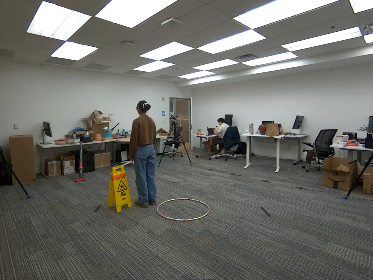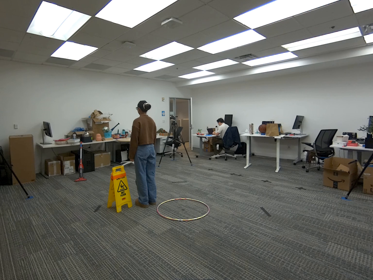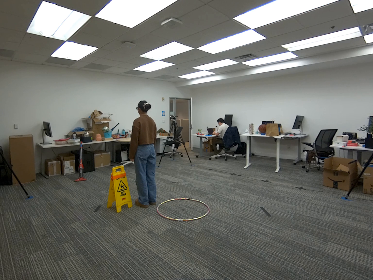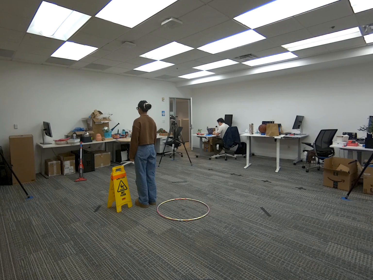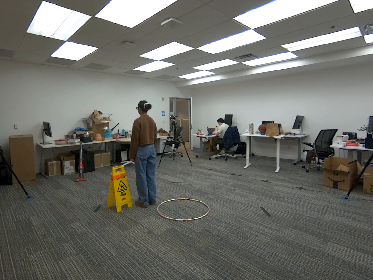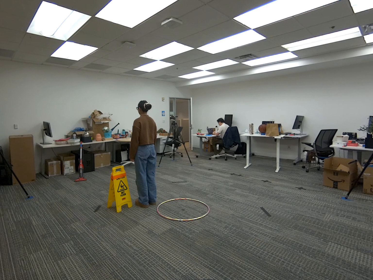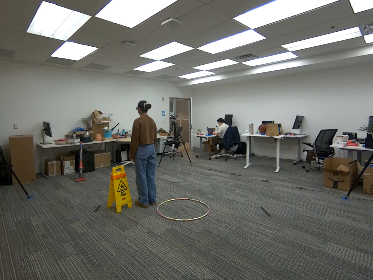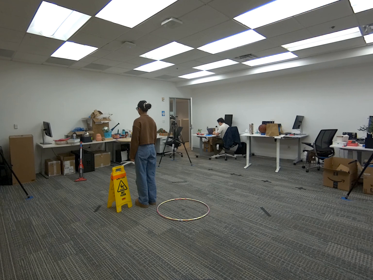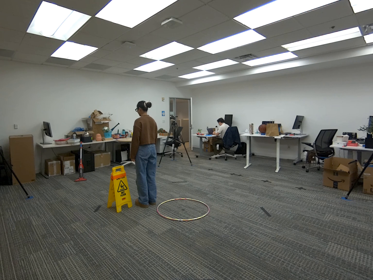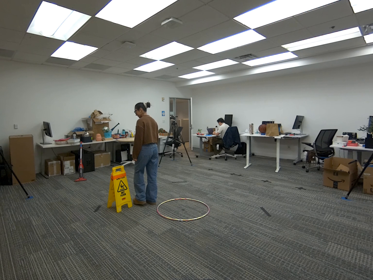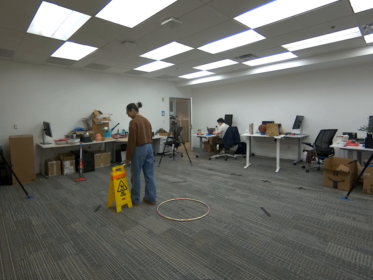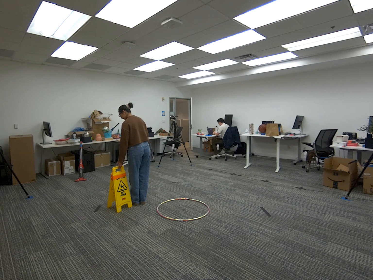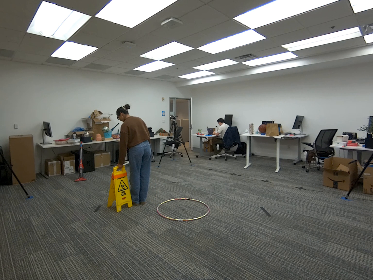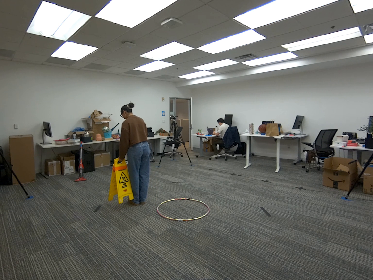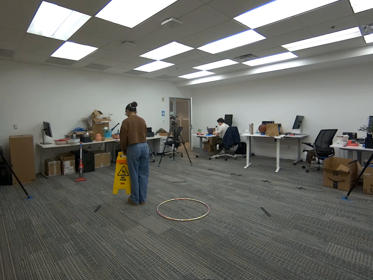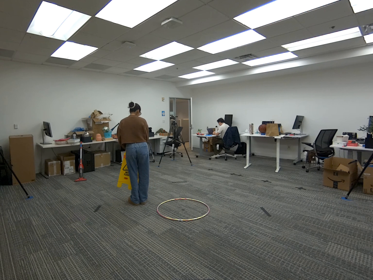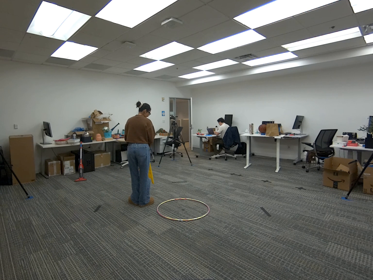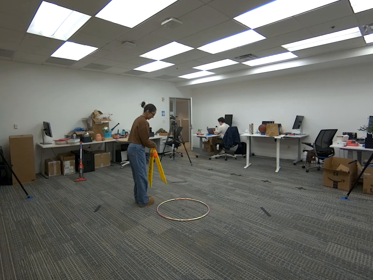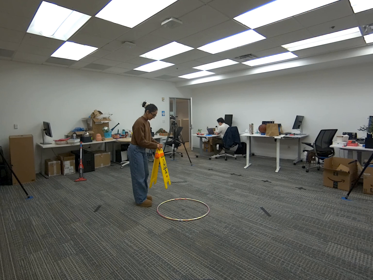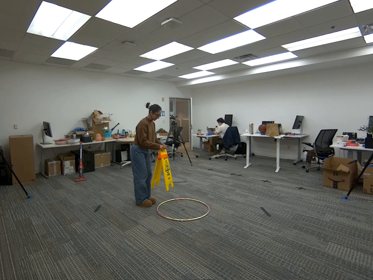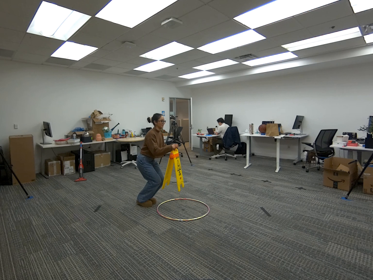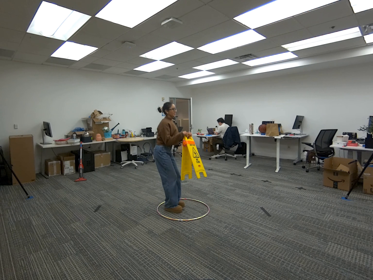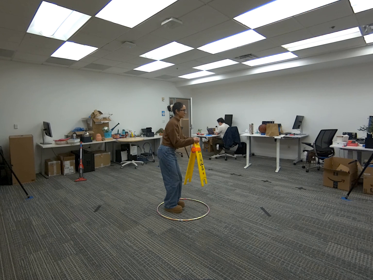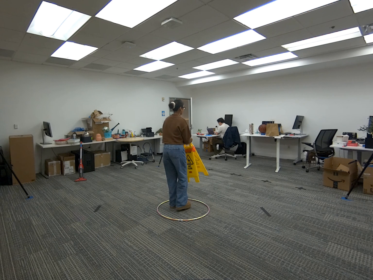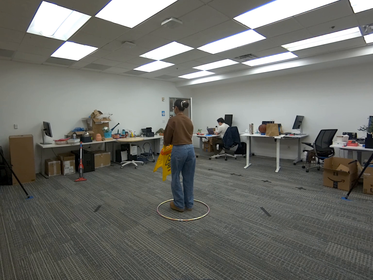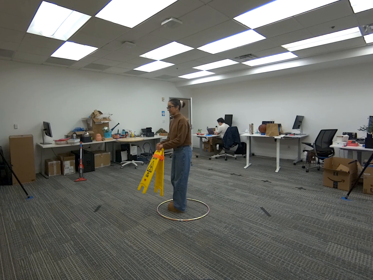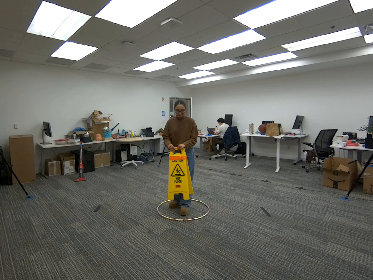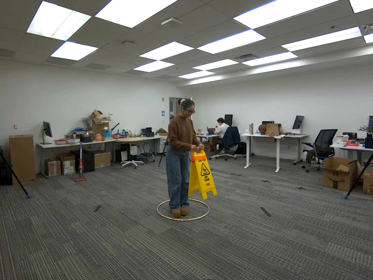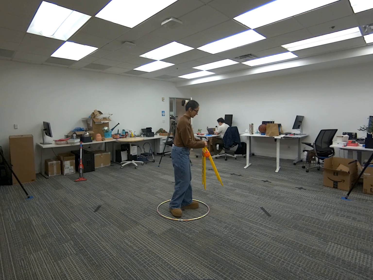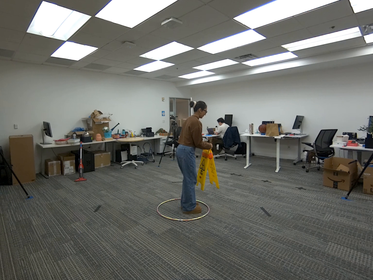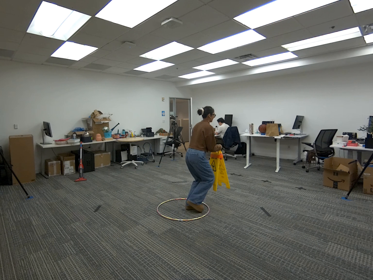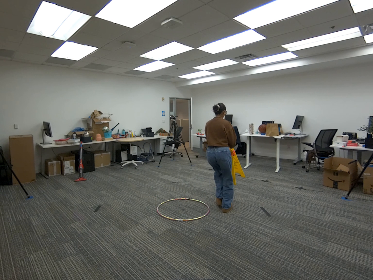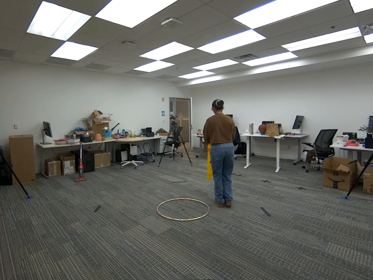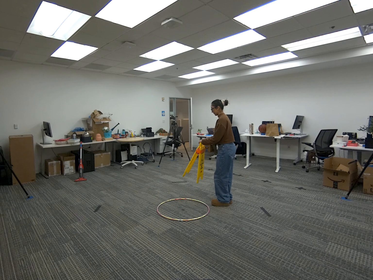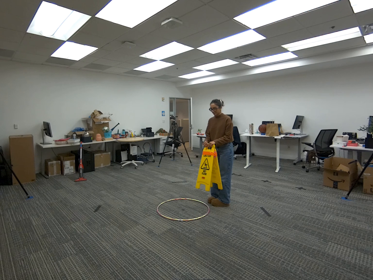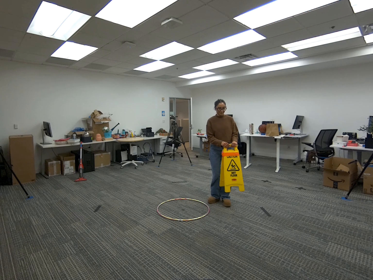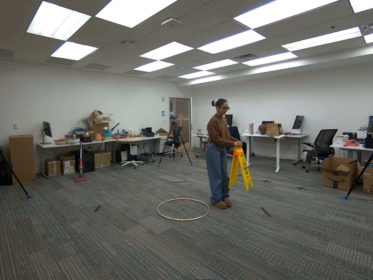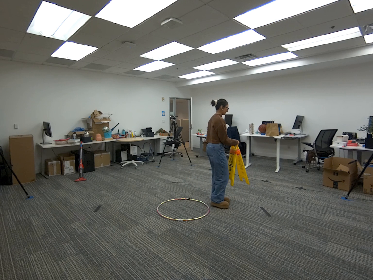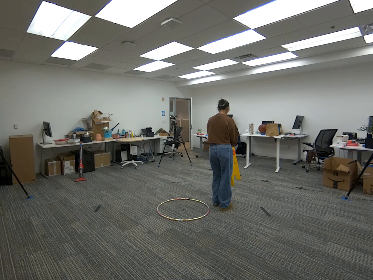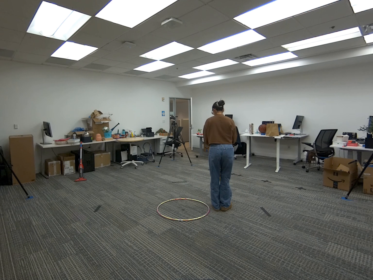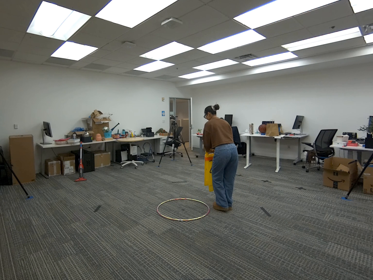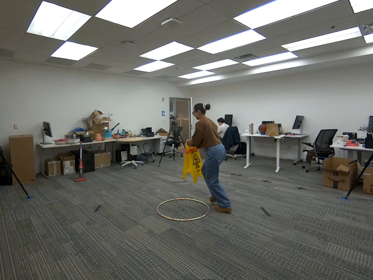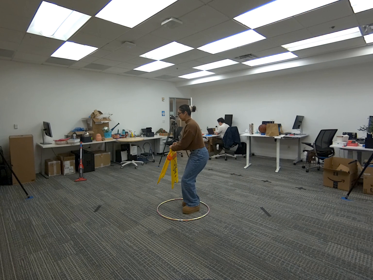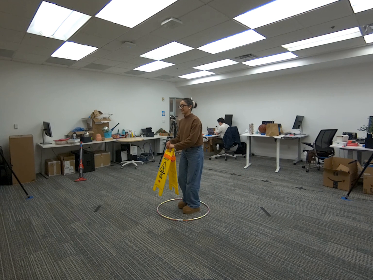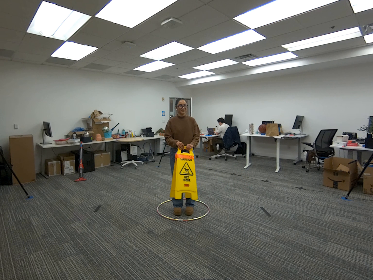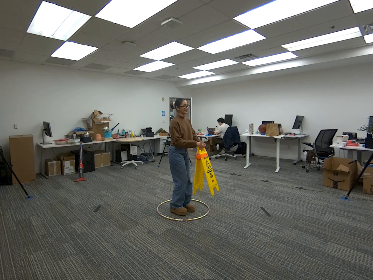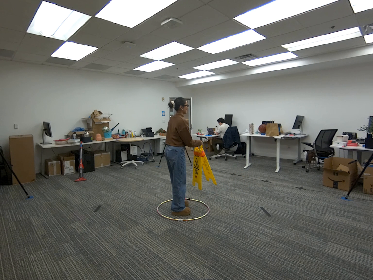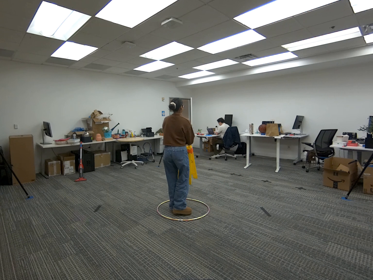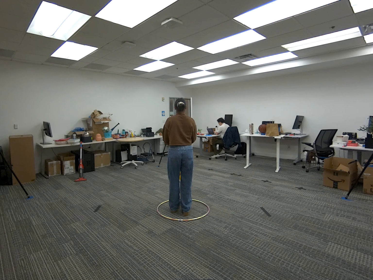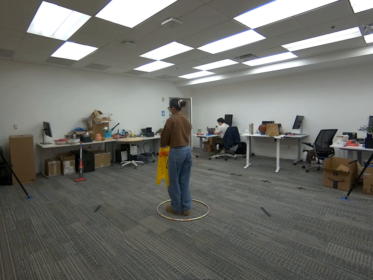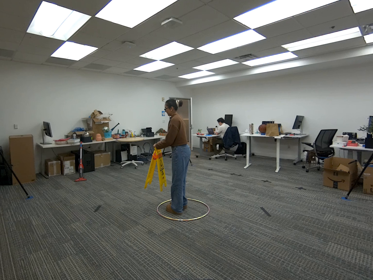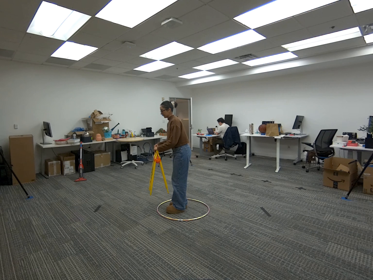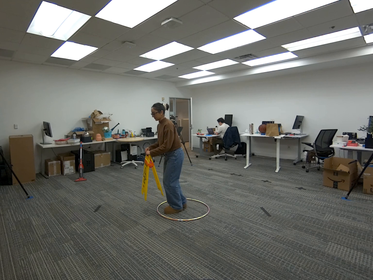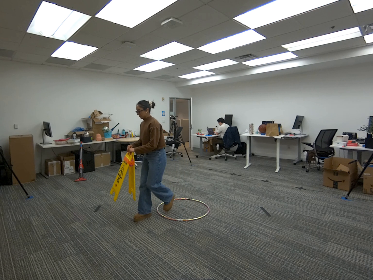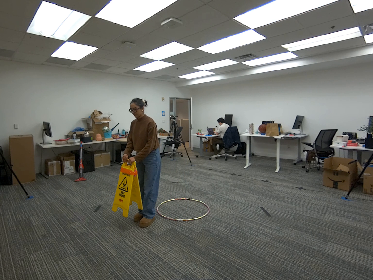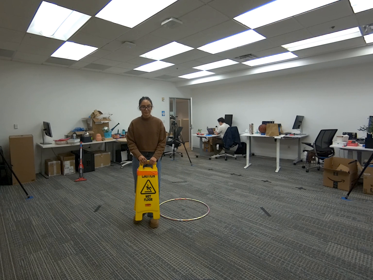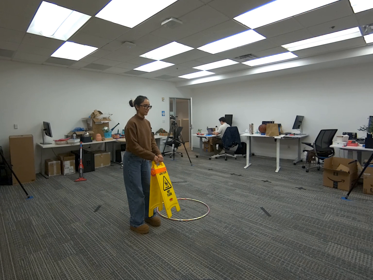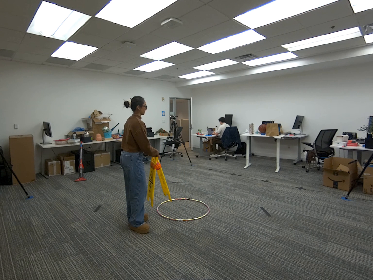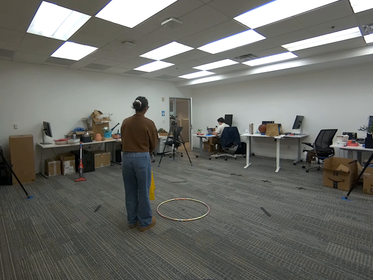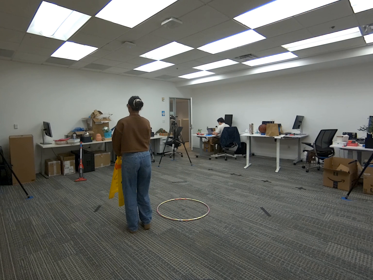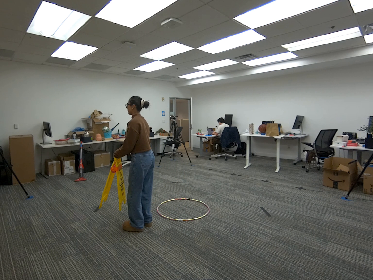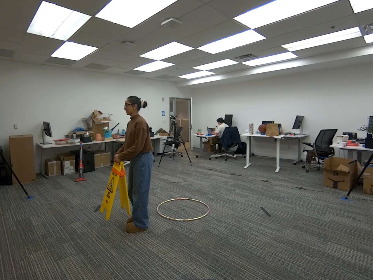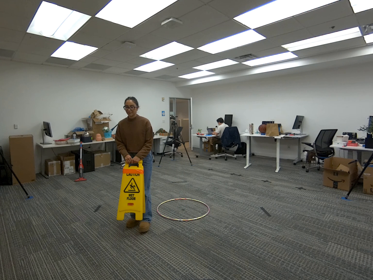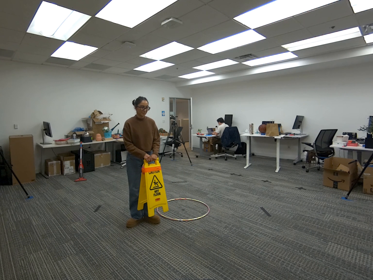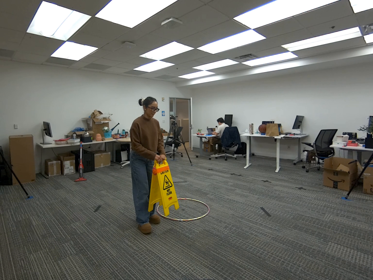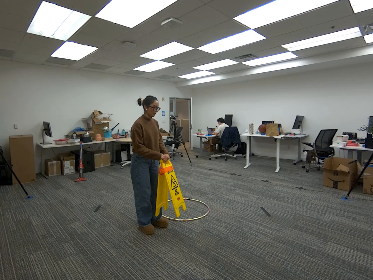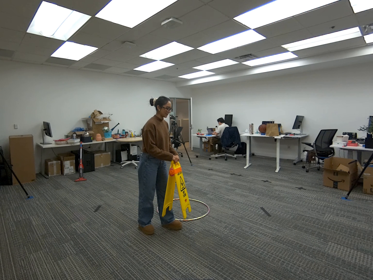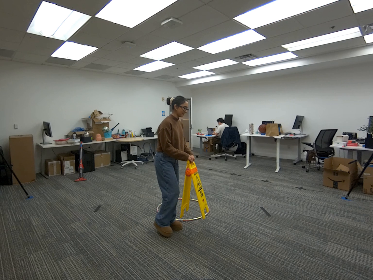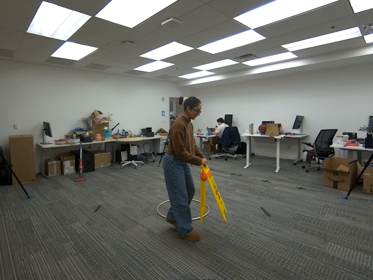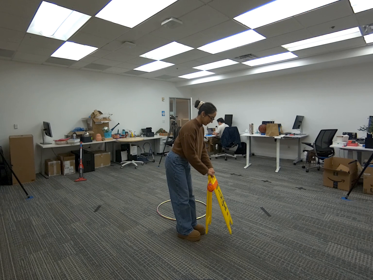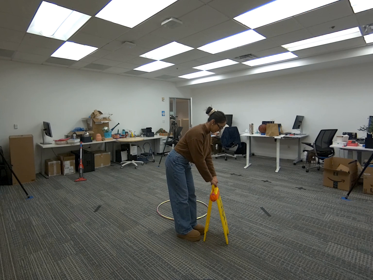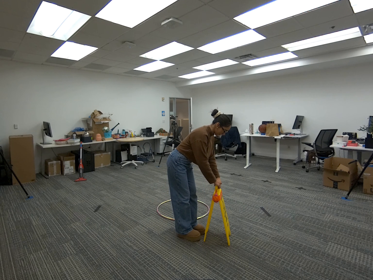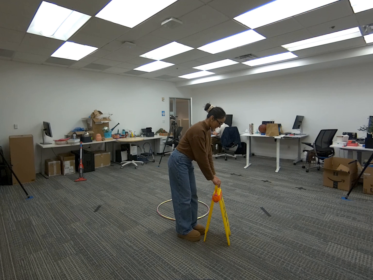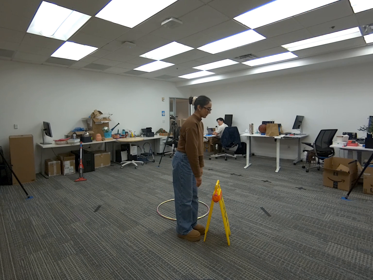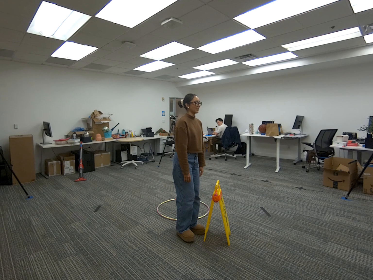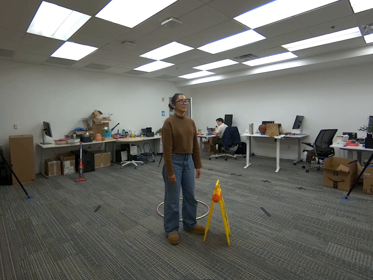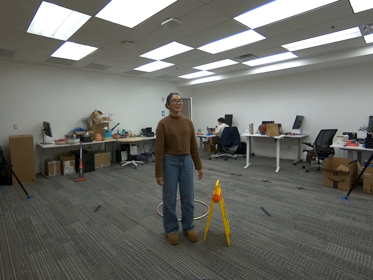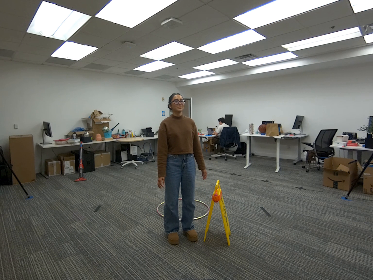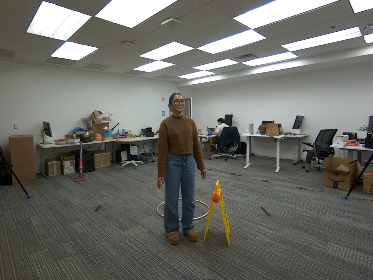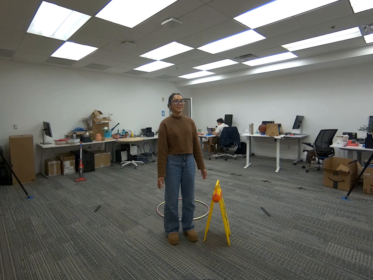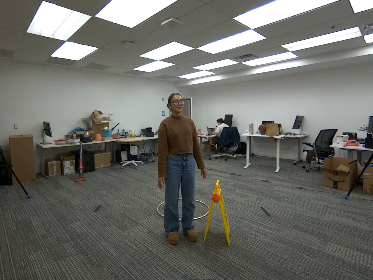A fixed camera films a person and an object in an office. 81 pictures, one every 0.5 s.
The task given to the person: Walk to the wet floor sign standing upright on the floor and hold onto it. While maintaining your grip on the sign, walk toward the hula hoop and jump, spinning over the hoop. Continue jumping and spinning over the hoop a few times until the end of the scene, then place the sign back on the ground.
